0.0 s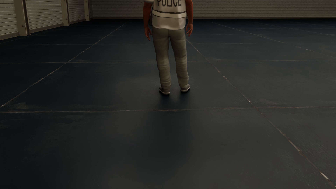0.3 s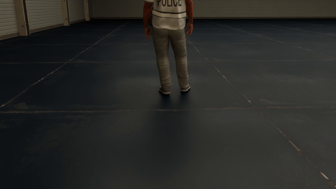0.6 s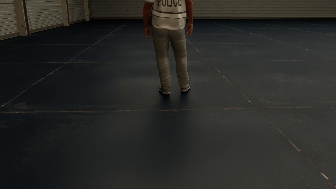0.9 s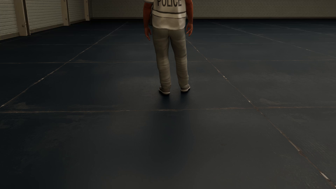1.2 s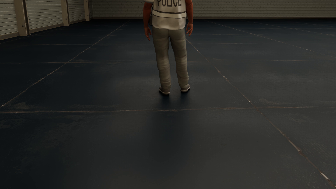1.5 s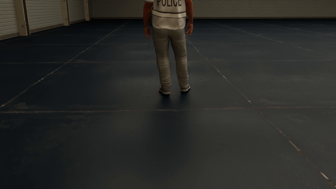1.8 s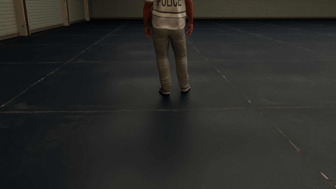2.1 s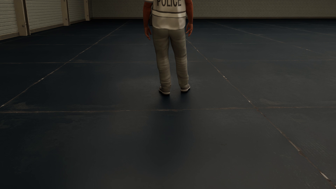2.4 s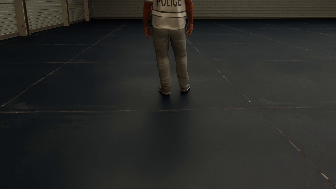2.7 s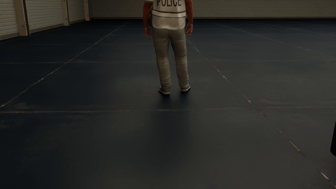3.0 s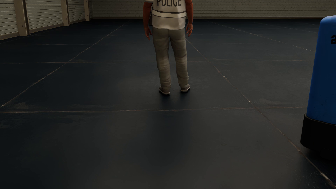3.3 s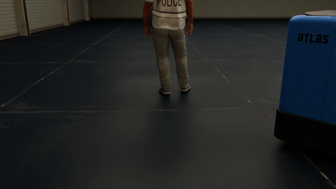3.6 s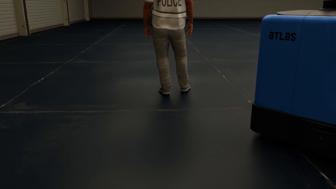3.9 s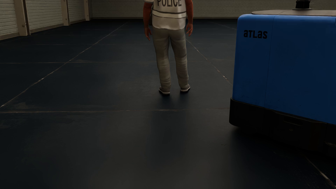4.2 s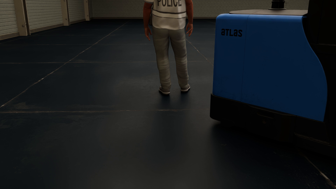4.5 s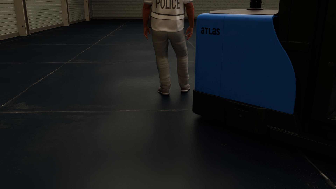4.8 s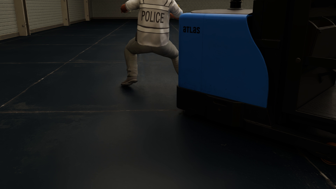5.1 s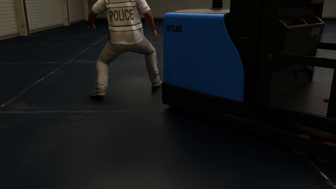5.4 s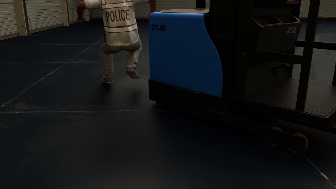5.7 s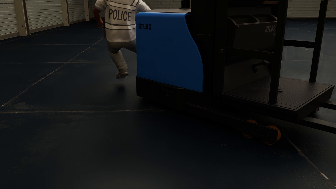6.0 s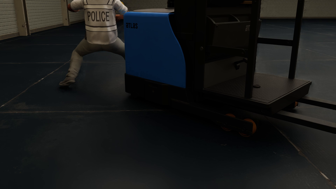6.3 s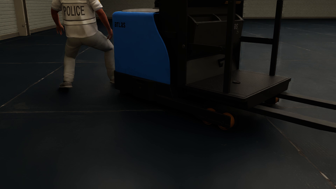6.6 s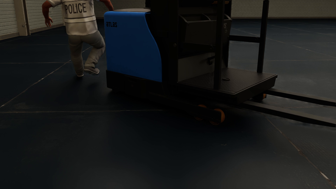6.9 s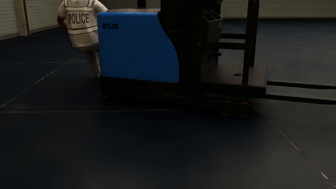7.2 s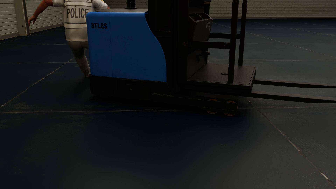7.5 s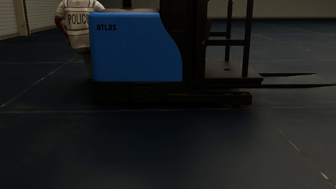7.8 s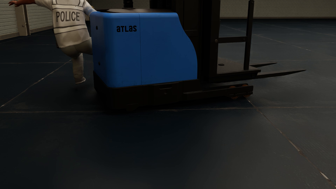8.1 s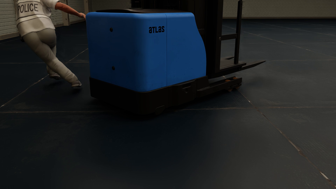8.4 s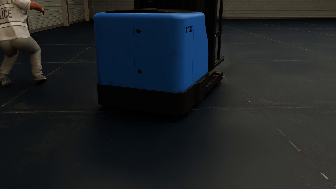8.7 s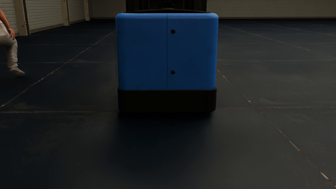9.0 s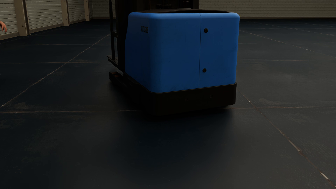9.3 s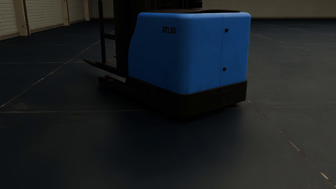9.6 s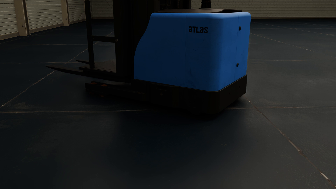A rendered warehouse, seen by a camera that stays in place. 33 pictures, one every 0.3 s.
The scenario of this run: Near miss between a forklift and a person.
